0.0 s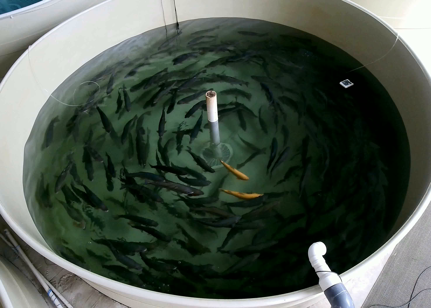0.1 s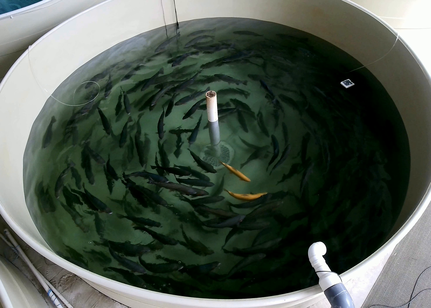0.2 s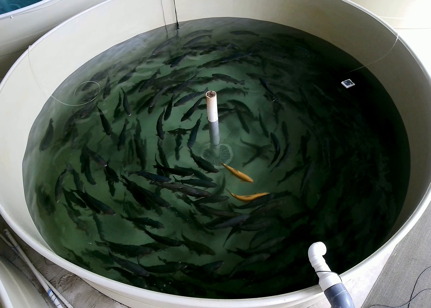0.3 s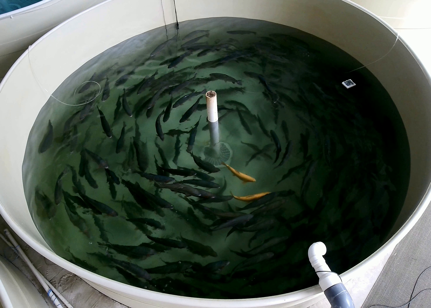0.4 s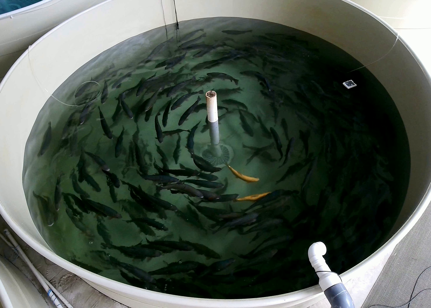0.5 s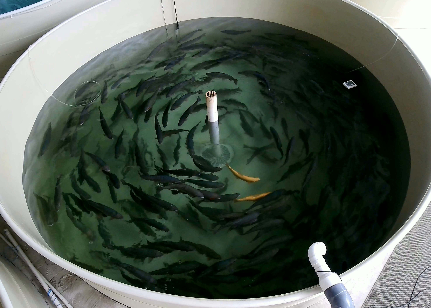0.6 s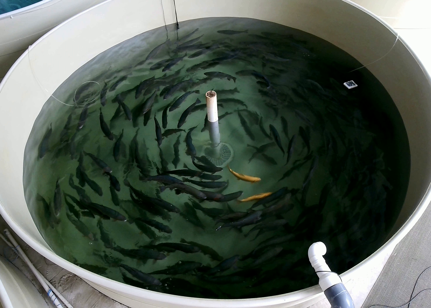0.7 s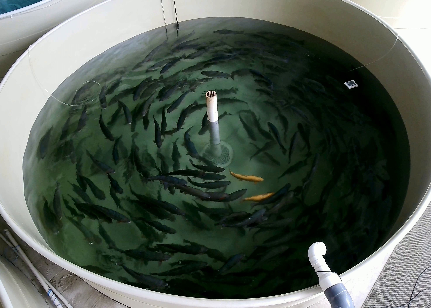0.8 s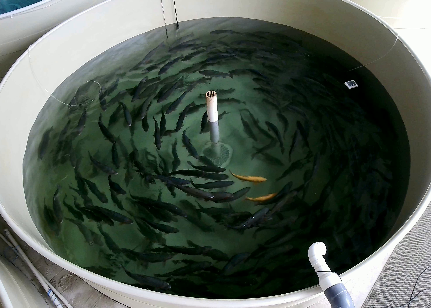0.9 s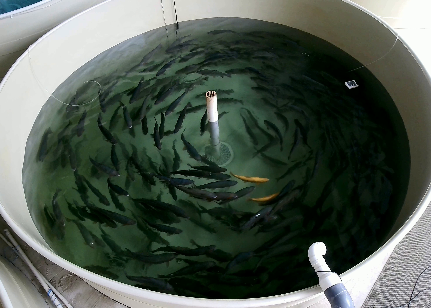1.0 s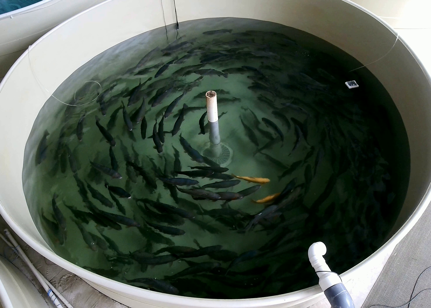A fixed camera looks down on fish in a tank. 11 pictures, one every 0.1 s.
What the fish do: Normal cruising.
